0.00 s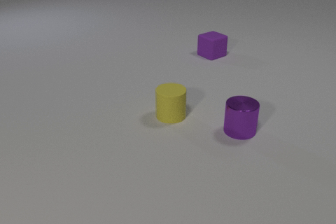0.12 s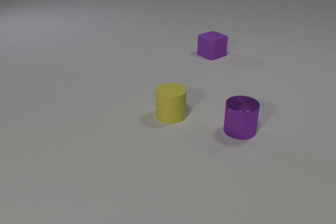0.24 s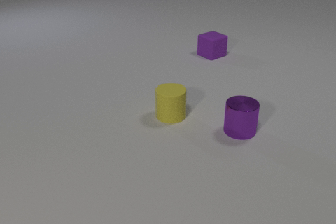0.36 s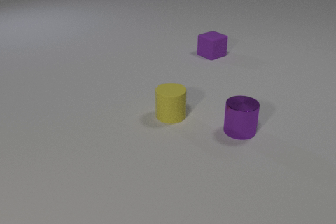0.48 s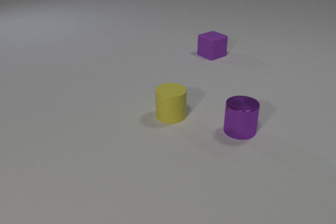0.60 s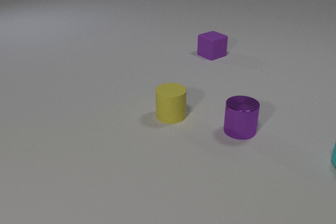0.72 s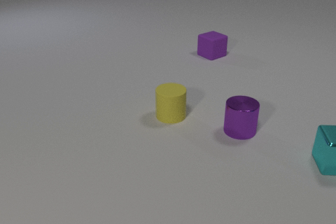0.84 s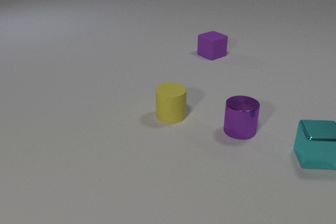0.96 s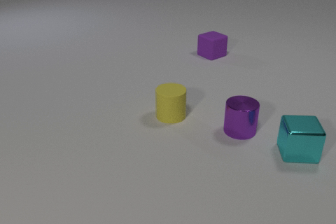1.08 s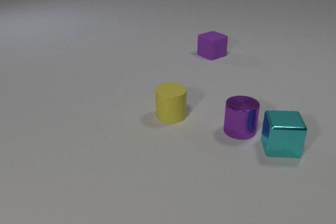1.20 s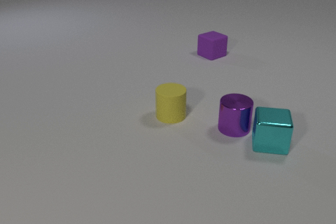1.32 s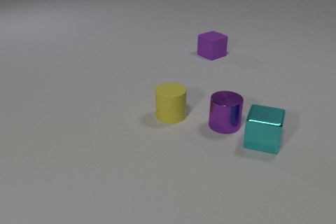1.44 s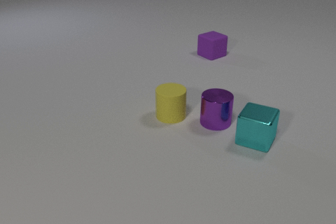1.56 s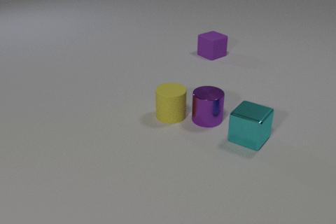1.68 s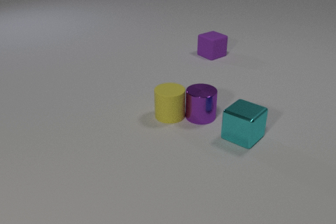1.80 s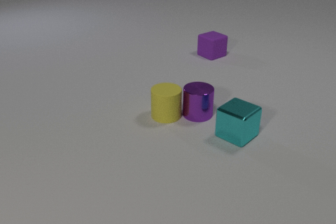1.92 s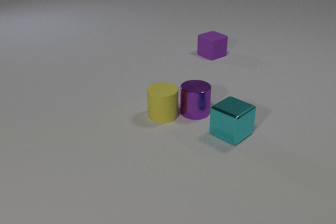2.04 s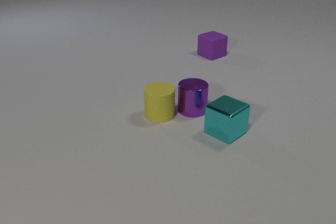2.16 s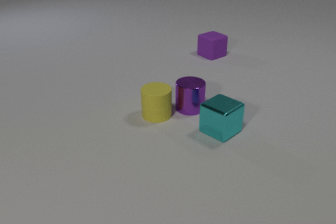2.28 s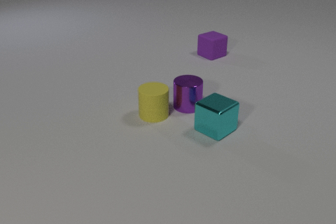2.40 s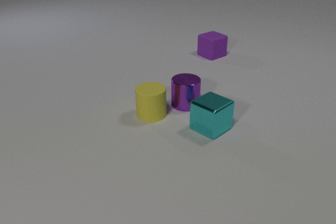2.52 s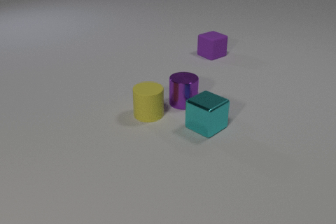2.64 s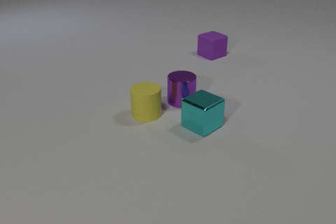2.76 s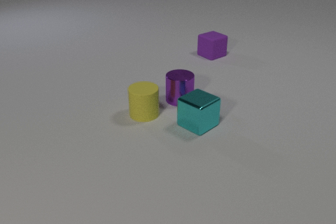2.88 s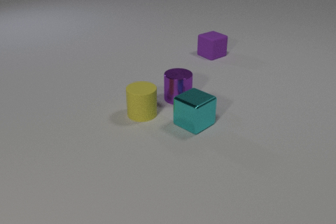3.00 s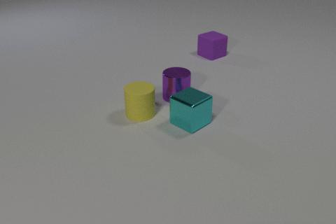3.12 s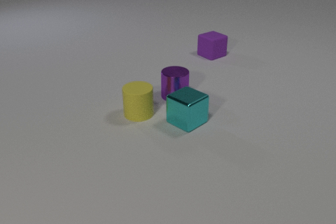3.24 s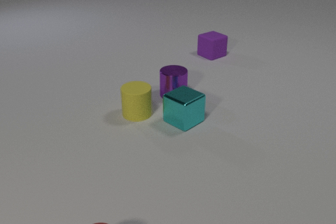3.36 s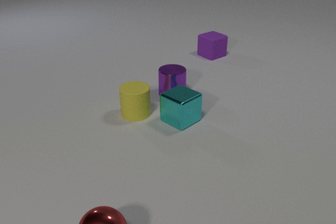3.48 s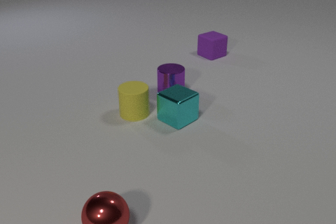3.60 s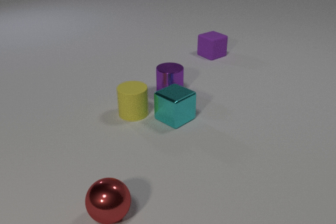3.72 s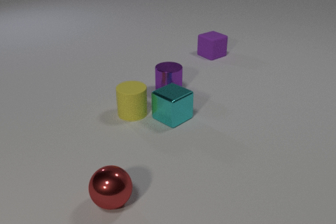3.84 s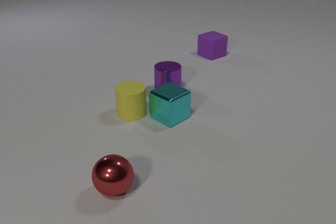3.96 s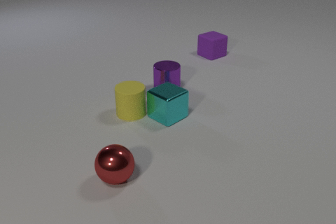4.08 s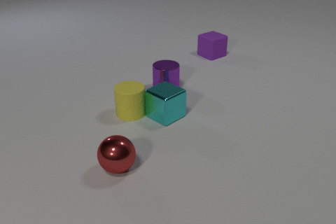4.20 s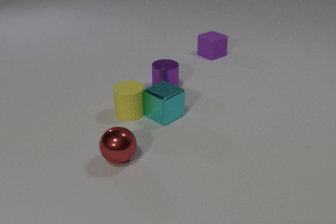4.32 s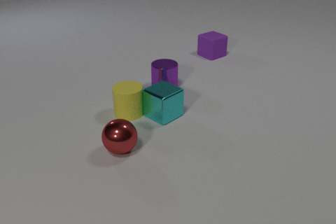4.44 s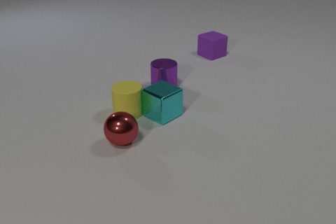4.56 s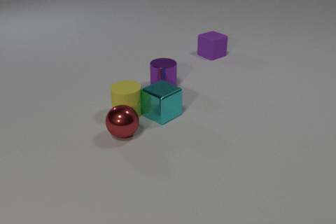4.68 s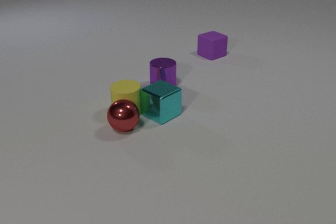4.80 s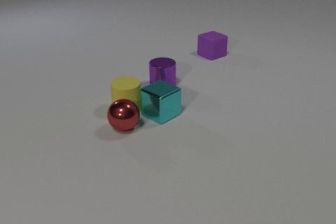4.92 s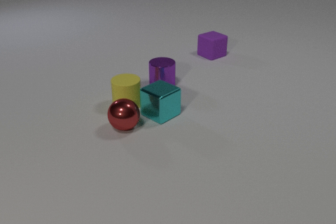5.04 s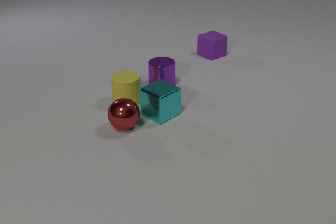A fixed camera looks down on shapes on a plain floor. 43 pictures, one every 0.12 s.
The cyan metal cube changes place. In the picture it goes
to the left.
0.00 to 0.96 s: The cyan metal cube comes in at the right edge, slides to the left.
0.96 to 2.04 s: The cyan metal cube slides to the left, spins clockwise seen from above by about 45 degrees, its near face sliding to the left. The purple metal cylinder slides to the left and away from the camera. The yellow rubber cylinder slides to the left. The cyan metal cube and the purple metal cylinder collide. The purple metal cylinder and the yellow rubber cylinder collide.
2.04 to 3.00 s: The cyan metal cube slides to the left. The purple metal cylinder slides away from the camera and to the left. The yellow rubber cylinder slides to the left.
3.00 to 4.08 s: The cyan metal cube slides to the left and away from the camera. The purple metal cylinder slides away from the camera and to the left. The yellow rubber cylinder slides to the left. The red metal sphere comes in at the bottom edge, rolls away from the camera. The cyan metal cube and the yellow rubber cylinder collide.
4.08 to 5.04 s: The purple metal cylinder slides away from the camera. The yellow rubber cylinder slides away from the camera. The red metal sphere rolls away from the camera. The yellow rubber cylinder and the red metal sphere collide.
Are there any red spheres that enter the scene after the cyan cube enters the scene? yes.
What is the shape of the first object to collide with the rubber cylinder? cylinder.
What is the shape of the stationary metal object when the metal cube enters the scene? cylinder.
